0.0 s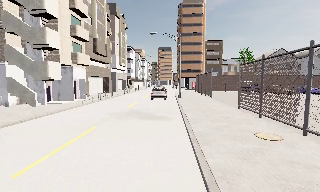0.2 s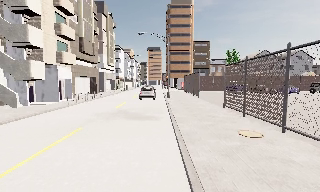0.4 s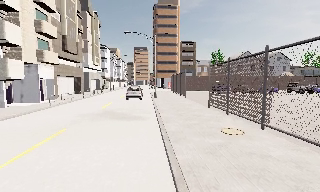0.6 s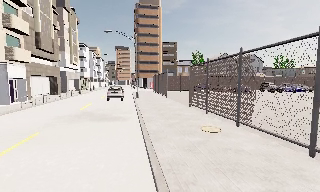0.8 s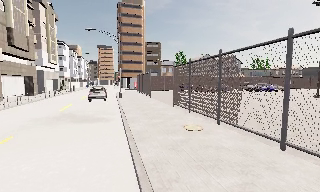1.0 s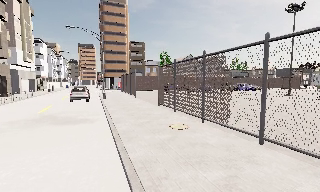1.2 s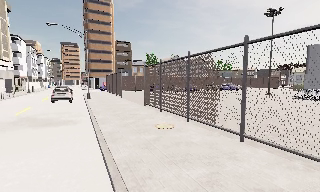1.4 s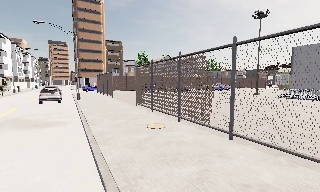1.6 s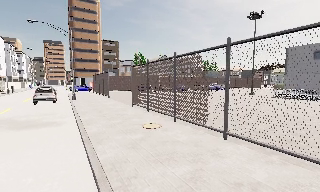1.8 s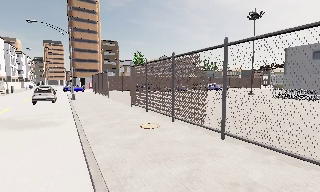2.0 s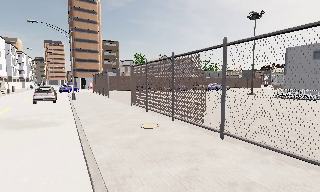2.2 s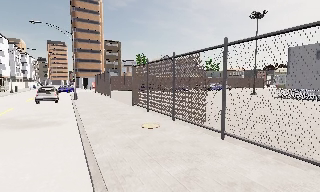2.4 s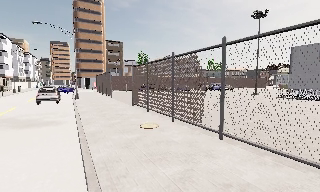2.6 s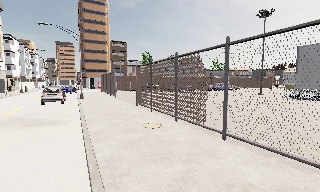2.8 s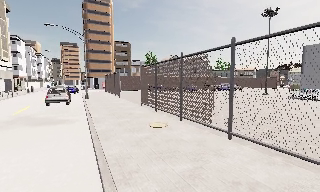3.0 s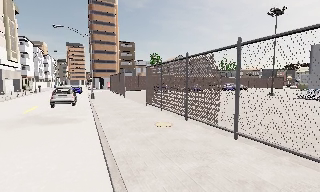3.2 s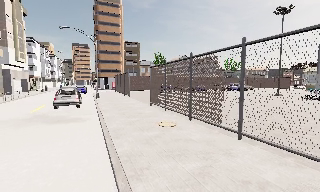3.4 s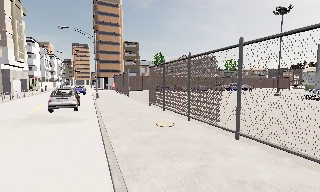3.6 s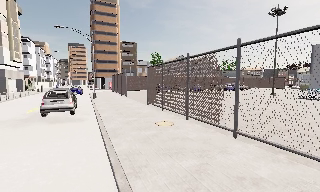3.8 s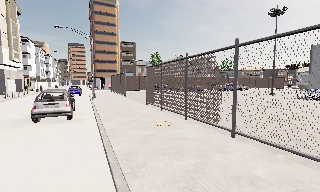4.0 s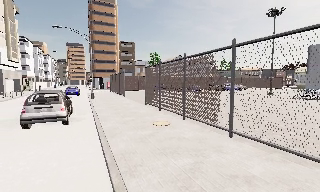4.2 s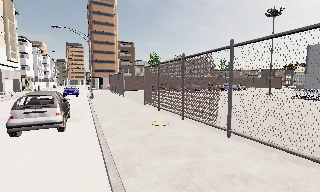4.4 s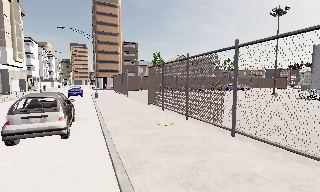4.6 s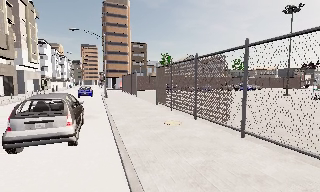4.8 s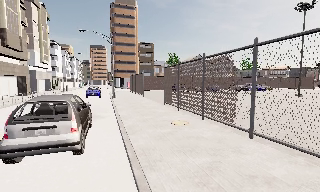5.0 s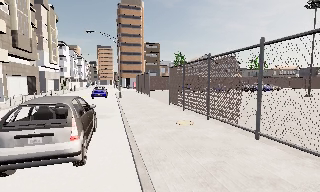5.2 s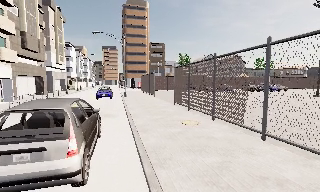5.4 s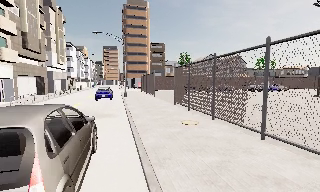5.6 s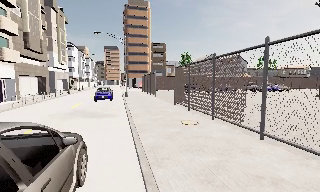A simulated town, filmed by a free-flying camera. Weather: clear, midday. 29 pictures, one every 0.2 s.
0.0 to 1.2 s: The camera swings to its right by about 30 degrees, and the scene slides to the left.
1.2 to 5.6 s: The camera swings to its left by about 10 degrees, and the scene slides to the right. It travels backward, about 1 m, so what stands in front gets smaller.
The film runs backward here.
